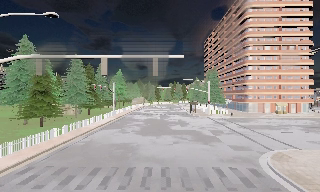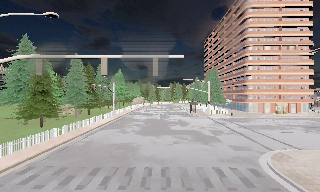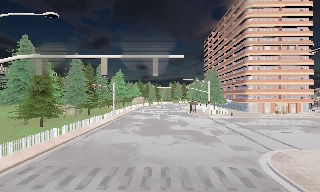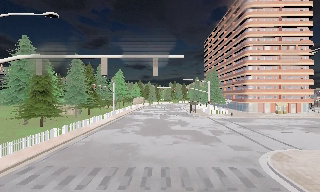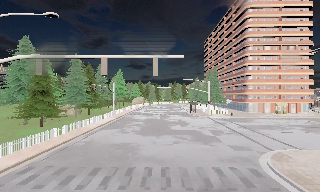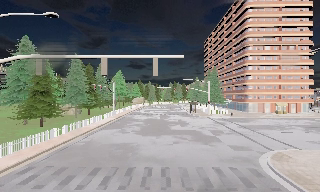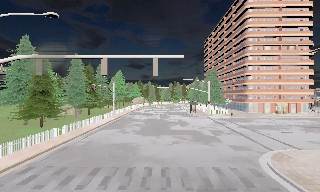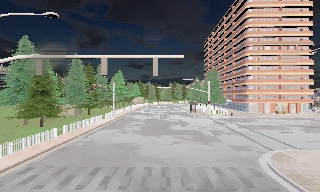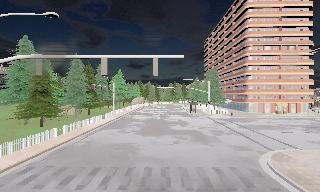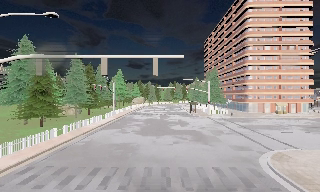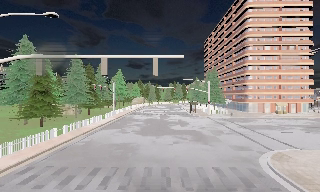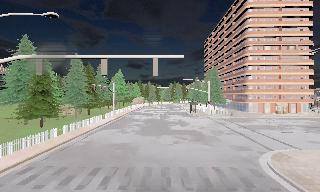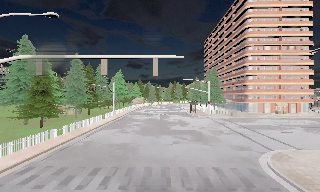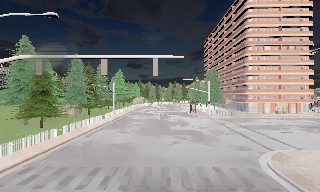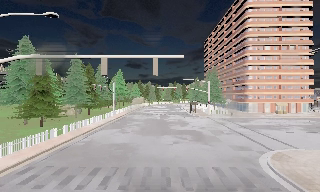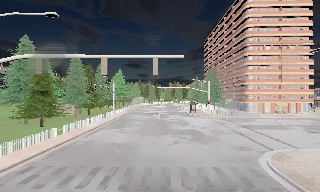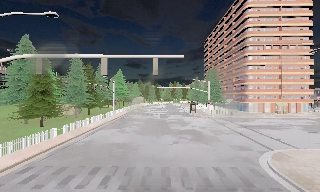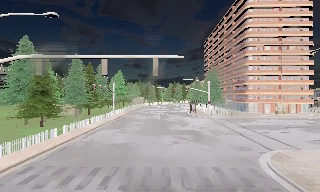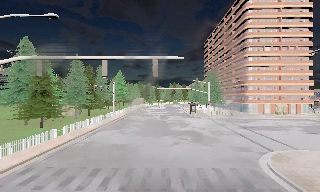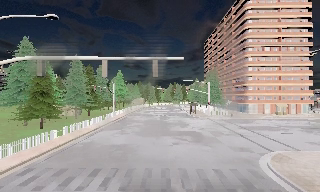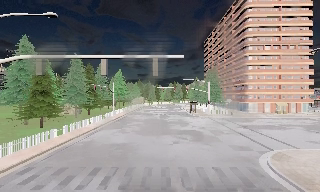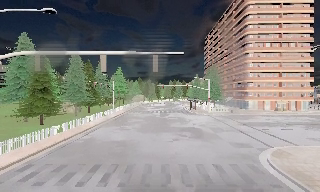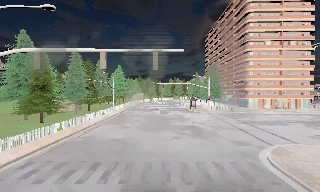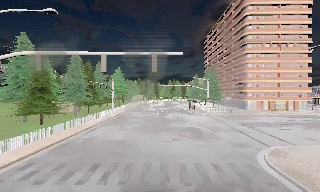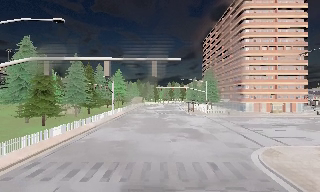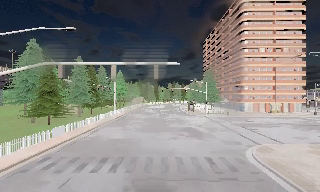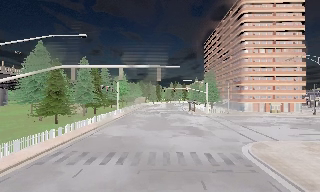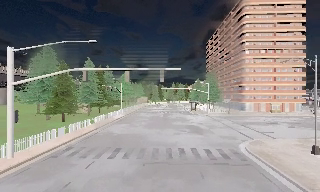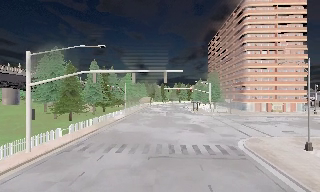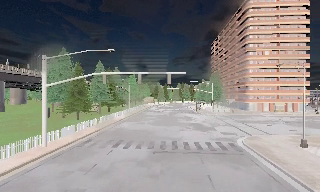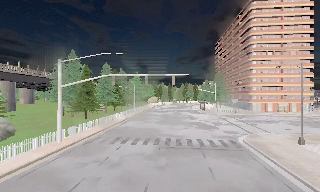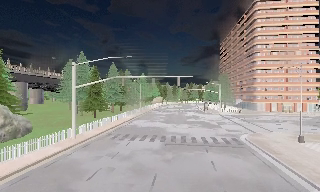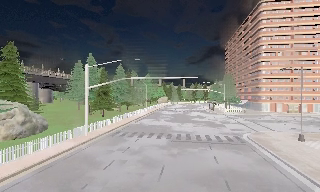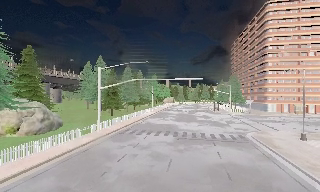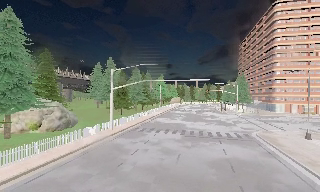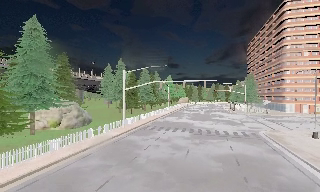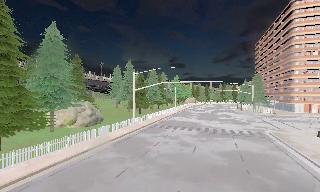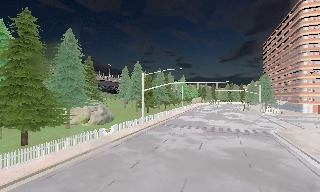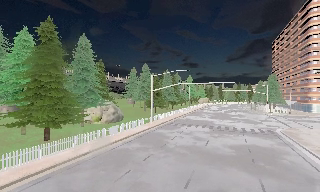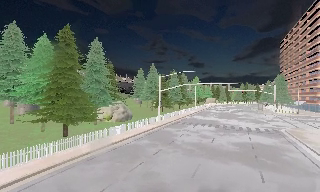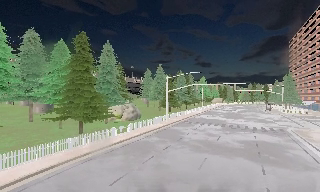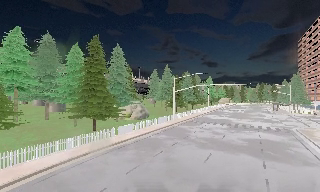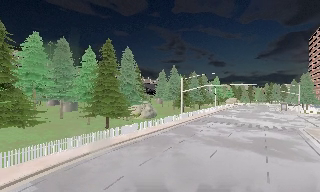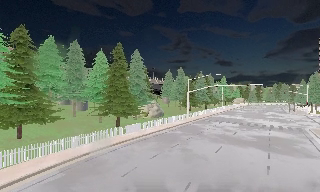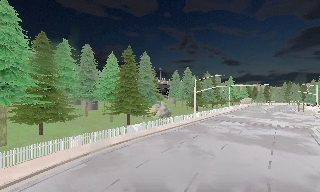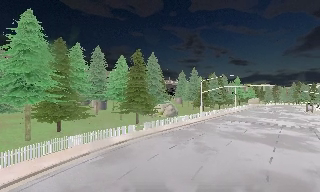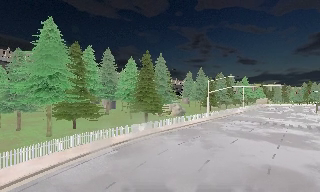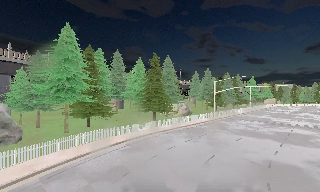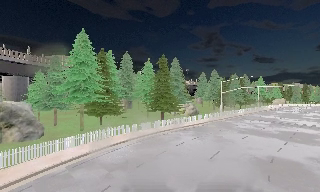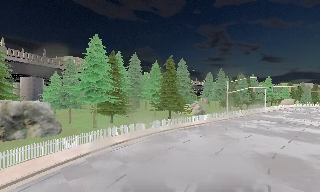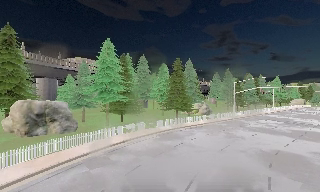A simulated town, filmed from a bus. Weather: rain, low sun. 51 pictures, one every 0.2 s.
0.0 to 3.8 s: The camera keeps its place and its aim.
3.8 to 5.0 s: The camera travels backward, about 1.5 m, so what stands in front gets smaller. It gains speed.
5.0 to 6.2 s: The camera travels backward, about 6 m, so what stands in front gets smaller.
6.2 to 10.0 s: The scene slides to the right, as the camera pans about 45 degrees to its left. It travels backward, about 20 m.
The film runs backward here.
